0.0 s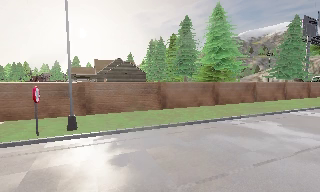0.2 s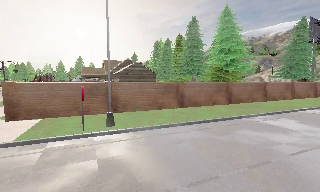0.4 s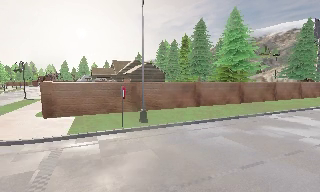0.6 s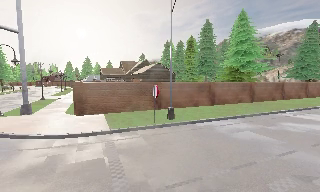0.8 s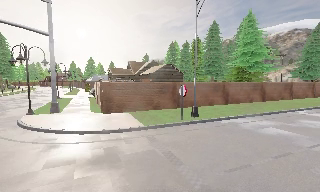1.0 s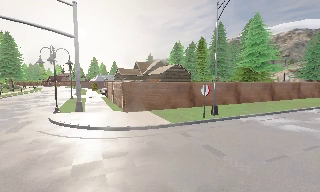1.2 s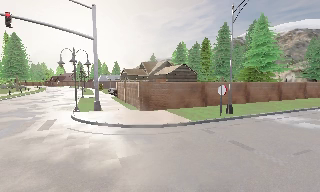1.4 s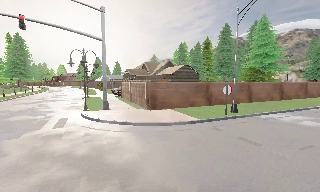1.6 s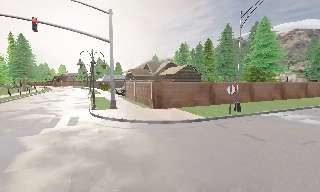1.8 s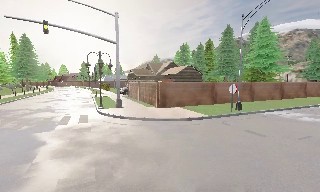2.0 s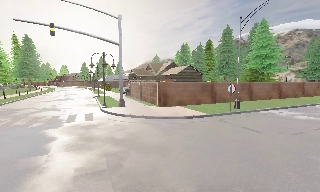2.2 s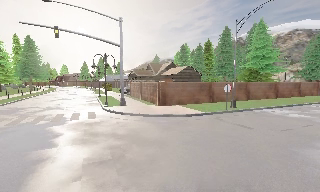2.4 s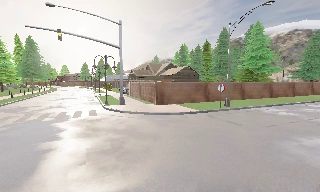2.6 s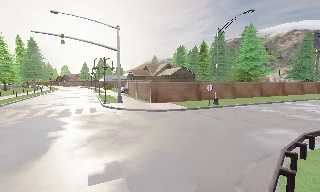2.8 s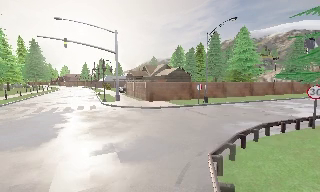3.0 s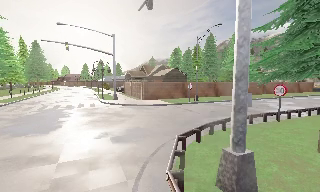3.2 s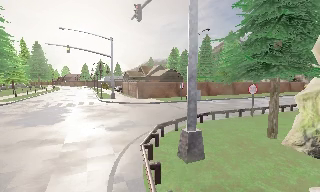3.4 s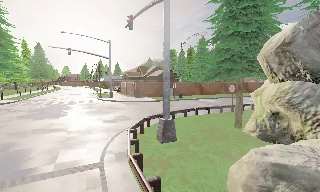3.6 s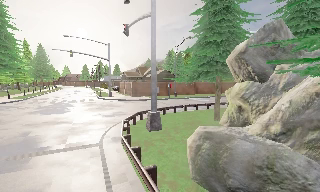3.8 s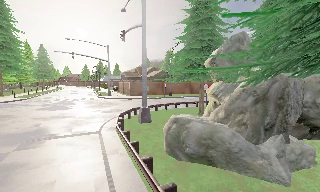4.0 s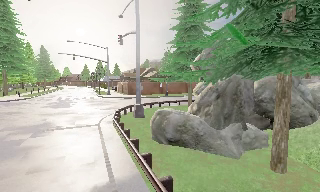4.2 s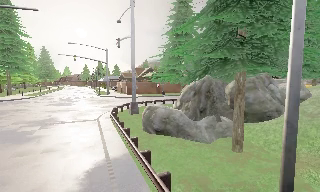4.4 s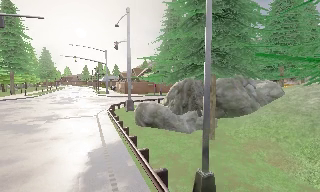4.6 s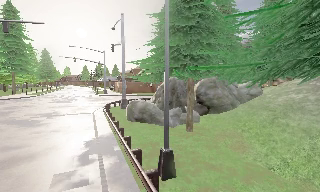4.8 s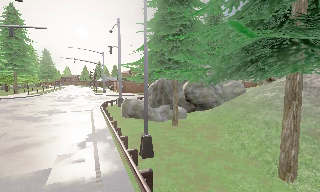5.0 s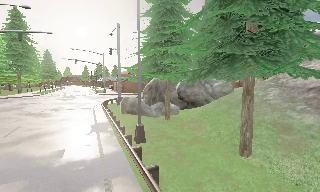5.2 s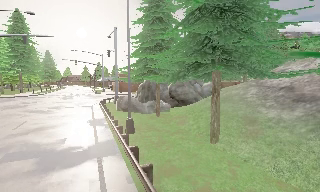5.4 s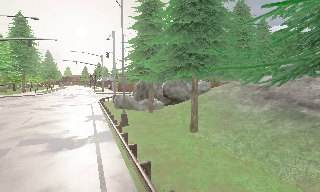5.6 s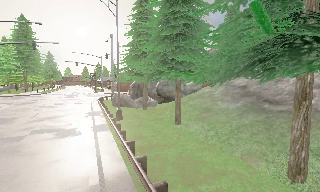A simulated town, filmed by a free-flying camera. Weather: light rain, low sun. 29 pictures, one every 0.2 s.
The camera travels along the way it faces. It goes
backward.
0.0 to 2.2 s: The camera travels to its left and backward, about 12 m, so close, fixed things drift to the right. It loses speed.
2.2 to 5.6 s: The camera travels backward and to its right, about 25 m, so what stands in front gets smaller.
The film runs backward here.
